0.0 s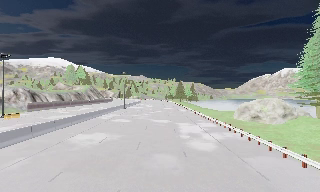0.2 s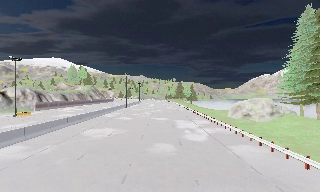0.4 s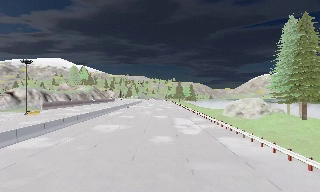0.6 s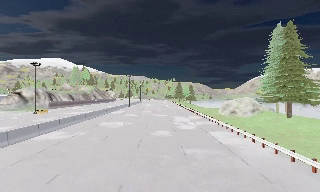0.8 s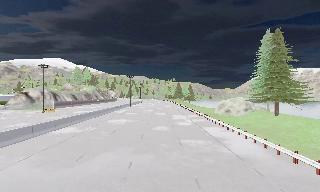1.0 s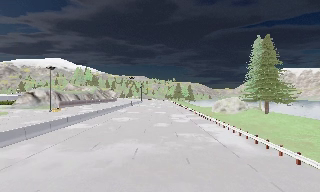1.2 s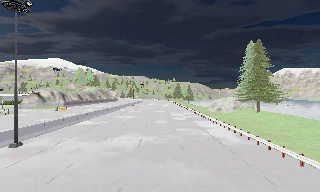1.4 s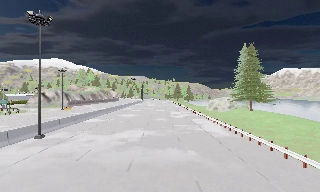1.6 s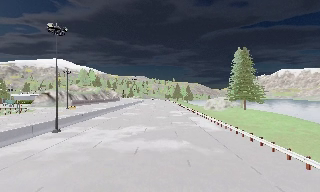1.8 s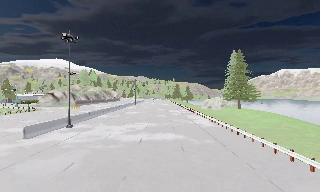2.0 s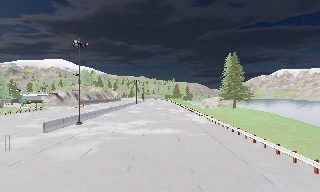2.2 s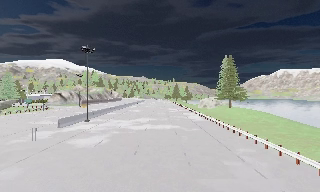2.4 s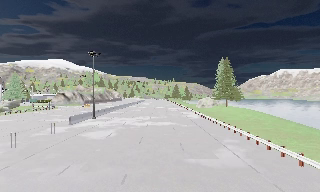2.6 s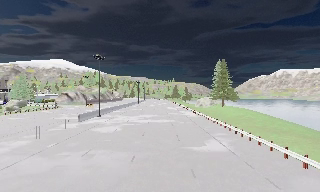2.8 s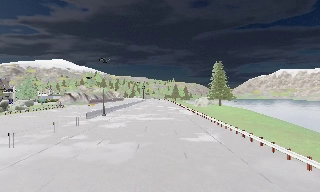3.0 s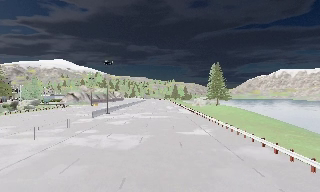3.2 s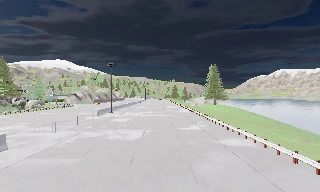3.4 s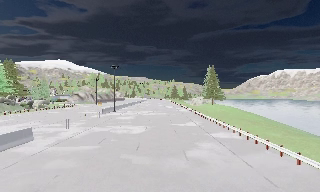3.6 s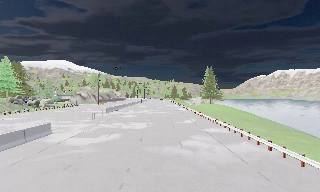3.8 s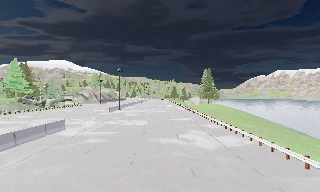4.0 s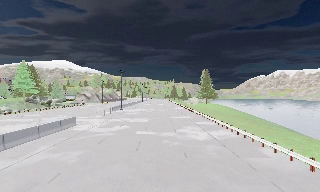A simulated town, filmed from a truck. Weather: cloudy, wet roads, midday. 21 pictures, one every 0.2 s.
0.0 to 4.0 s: The camera travels backward, about 50 m, so what stands in front gets smaller.
The film runs backward here.
